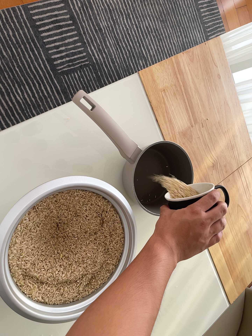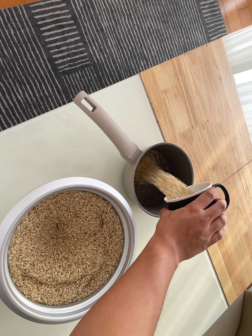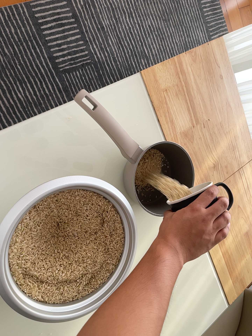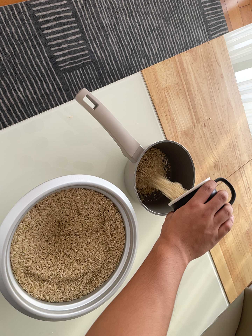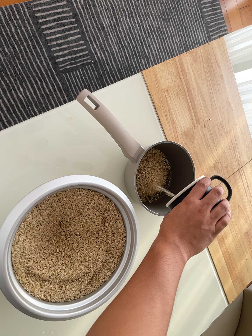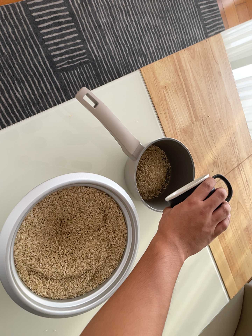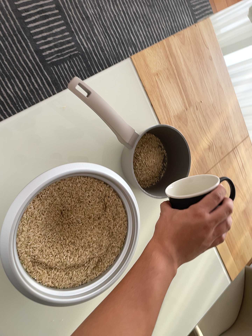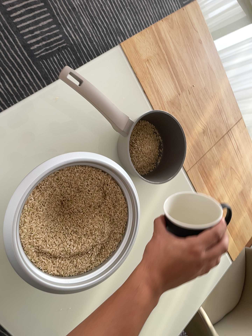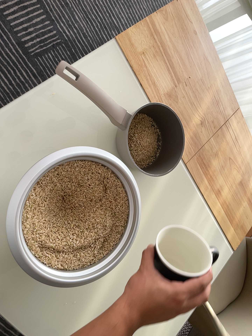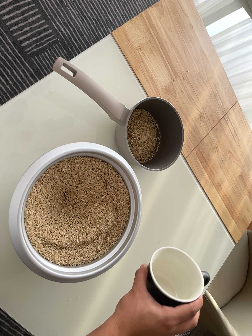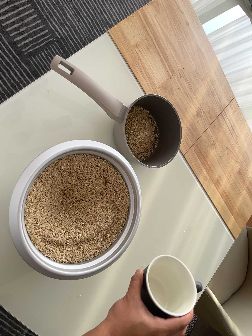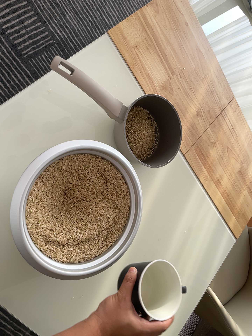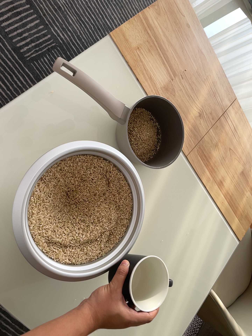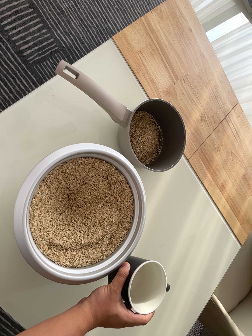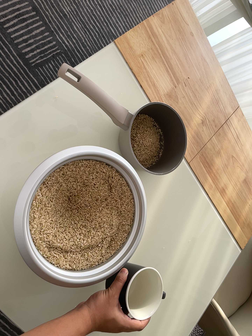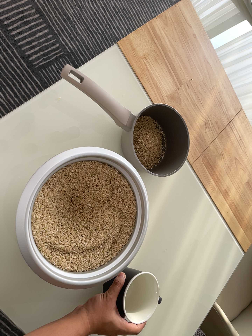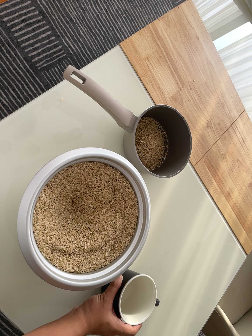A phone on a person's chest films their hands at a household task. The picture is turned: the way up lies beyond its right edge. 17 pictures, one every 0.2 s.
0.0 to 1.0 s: The camera keeps its place and its aim.
1.0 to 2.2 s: The camera rolls about its line of sight by about 10 degrees, and the scene rotates counterclockwise.
2.2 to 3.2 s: The camera shifts only a little, or ends up much as it began.
The film runs forward here.
